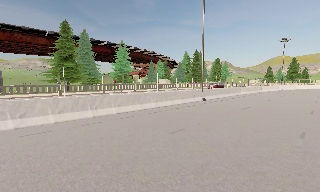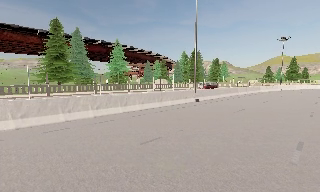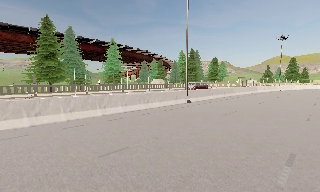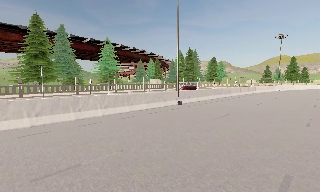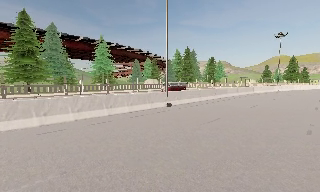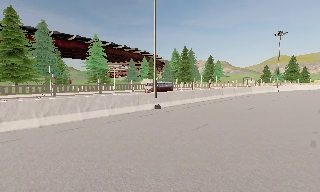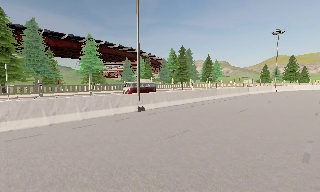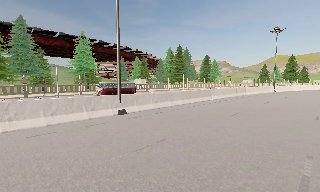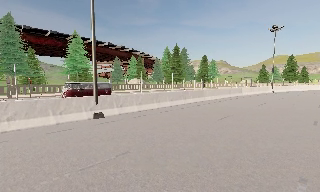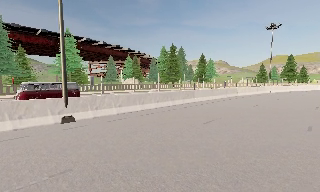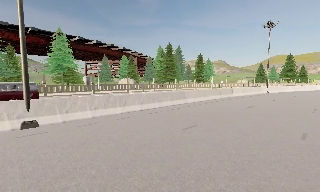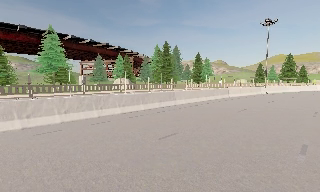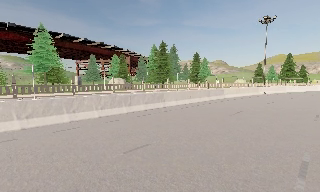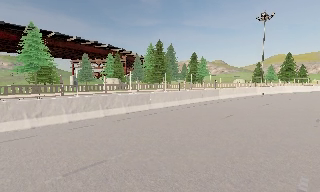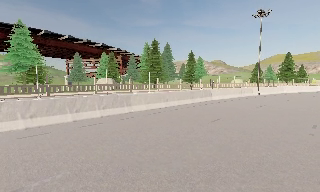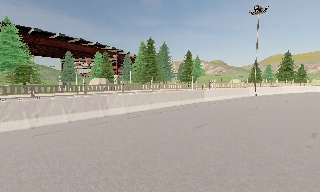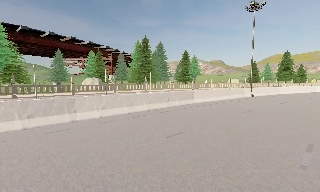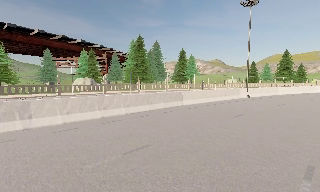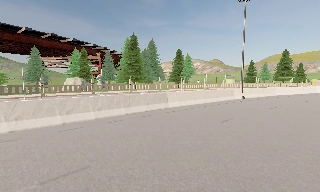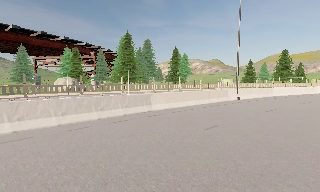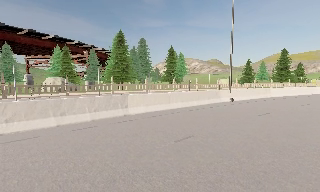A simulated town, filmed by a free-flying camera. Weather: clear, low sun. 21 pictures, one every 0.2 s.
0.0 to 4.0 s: The camera travels forward and to its right, about 30 m, so what stands in front looms larger.
The film runs forward here.
